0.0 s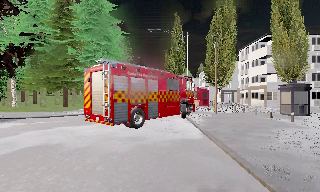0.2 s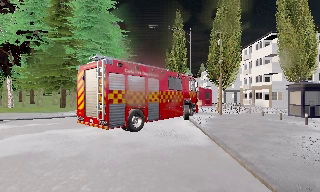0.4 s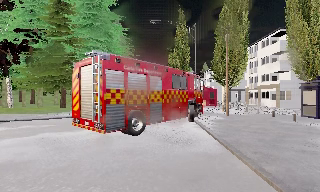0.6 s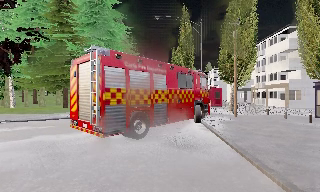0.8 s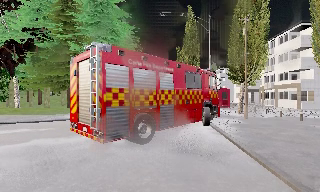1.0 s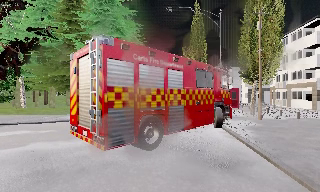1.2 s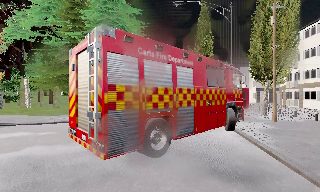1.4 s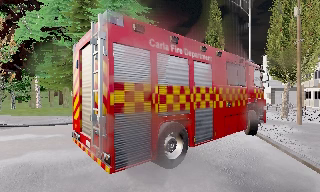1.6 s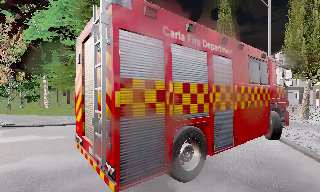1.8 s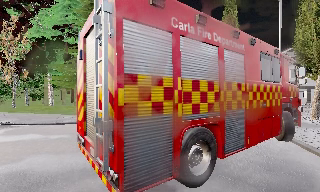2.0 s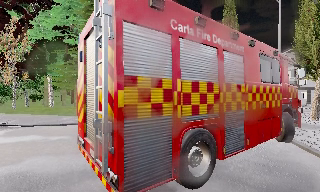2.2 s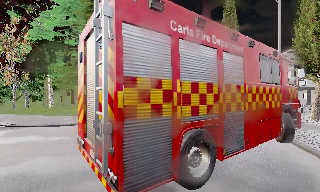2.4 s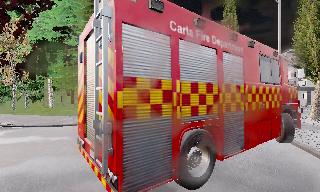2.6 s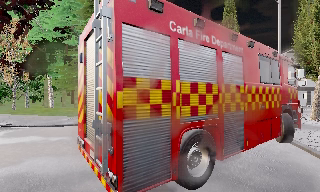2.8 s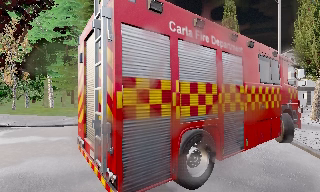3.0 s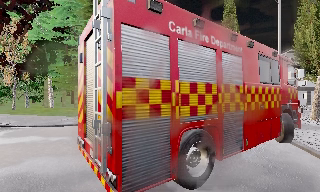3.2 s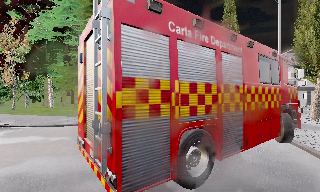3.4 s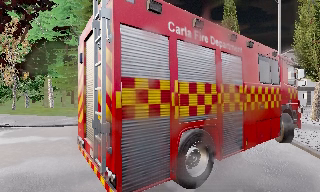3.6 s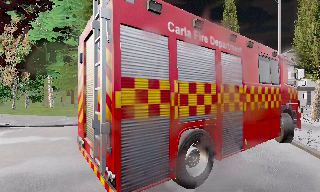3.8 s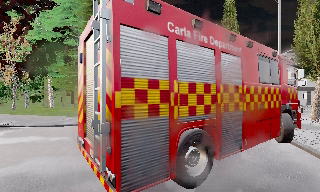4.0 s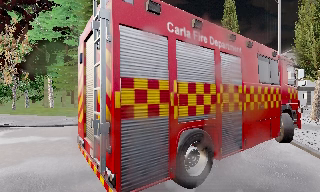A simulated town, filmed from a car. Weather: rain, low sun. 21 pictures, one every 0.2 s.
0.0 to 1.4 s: The camera swings to its left by about 10 degrees, and the scene slides to the right. It travels forward, about 5 m, so what stands in front looms larger.
1.4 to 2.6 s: The camera travels forward, about 1 m, so what stands in front looms larger. It loses speed.
2.6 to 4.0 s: The camera keeps its place and its aim.
The film runs forward here.
